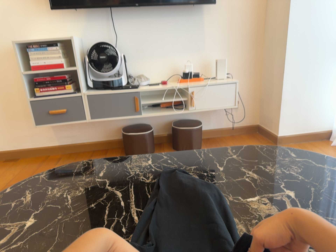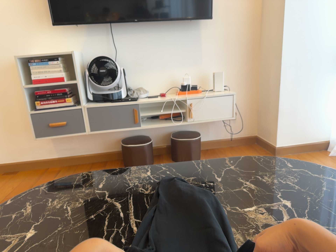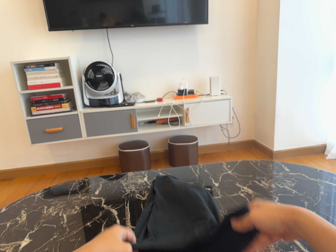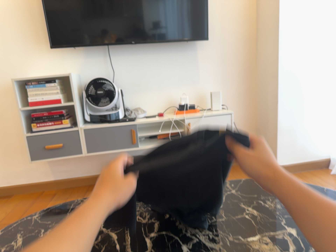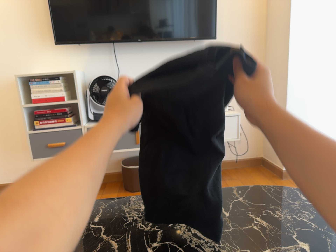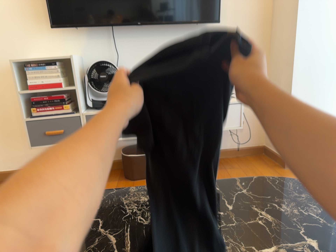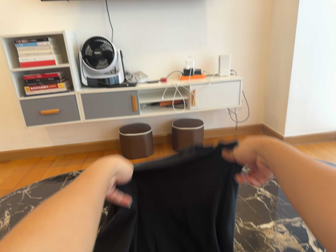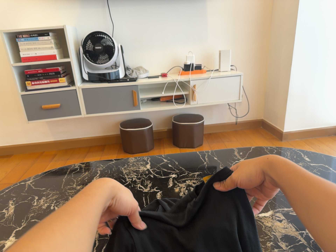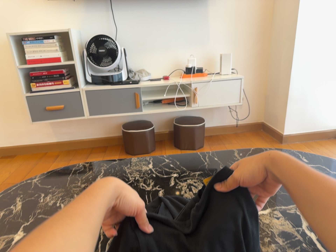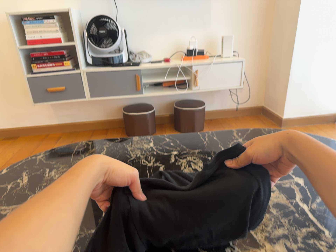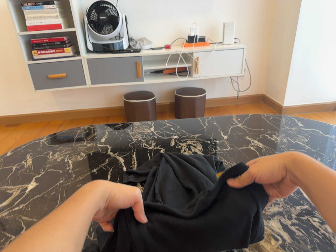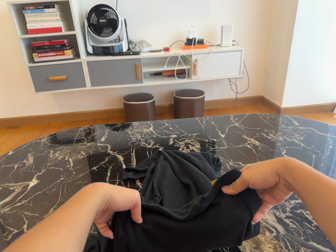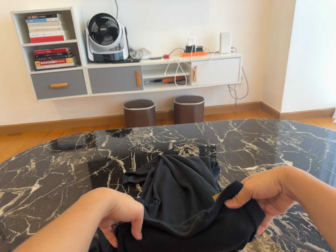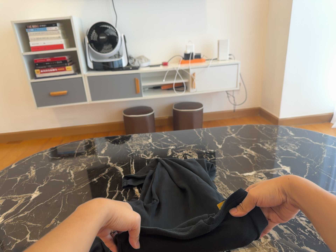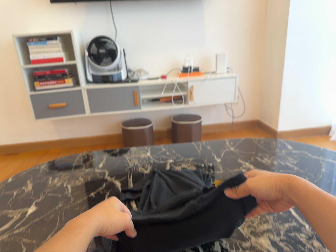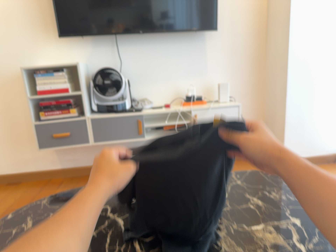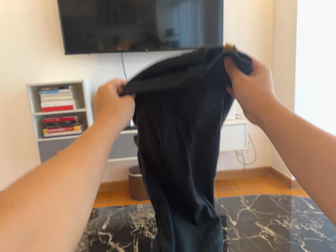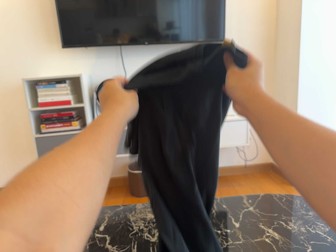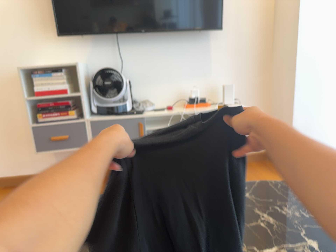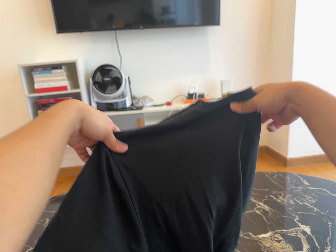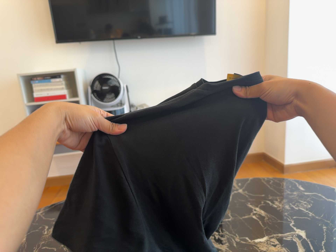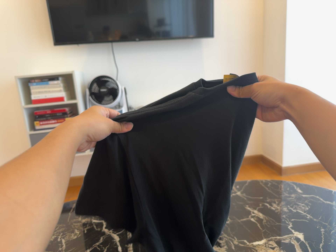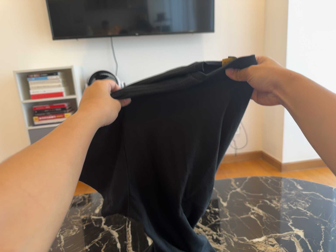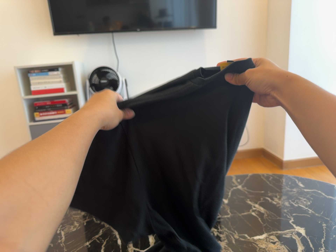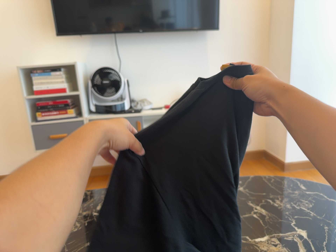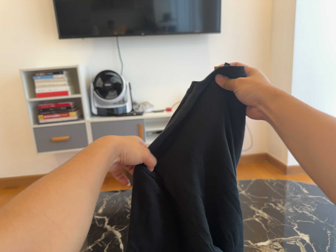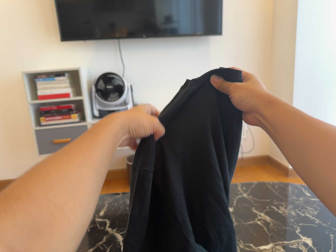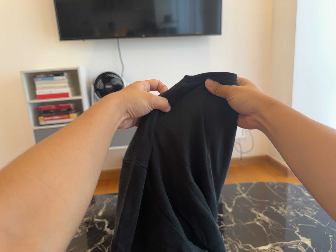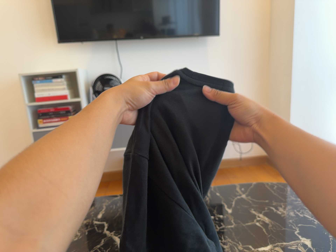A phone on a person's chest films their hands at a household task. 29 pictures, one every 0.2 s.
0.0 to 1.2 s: The camera travels forward, about 12 cm, so what stands in front looms larger.
1.2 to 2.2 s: The camera travels backward and toward the bottom of its view, about 12 cm, so what stands in front gets smaller.
2.2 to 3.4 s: The camera travels toward the top of its view and forward, about 9 cm, so close, fixed things drift downward. Its aim tips toward the top of its view by about 15 degrees, and the scene shifts downward.
3.4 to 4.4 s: The camera shifts only a little, or ends up much as it began.
4.4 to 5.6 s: The camera keeps its place and its aim.
The film runs backward here.
